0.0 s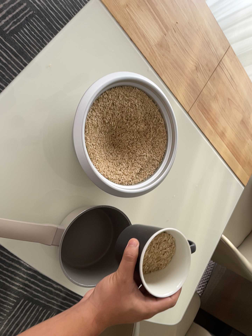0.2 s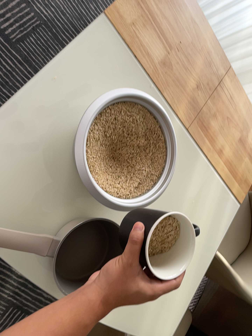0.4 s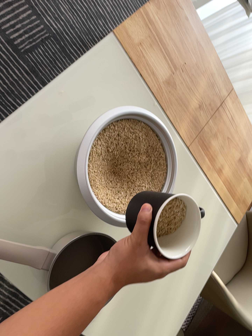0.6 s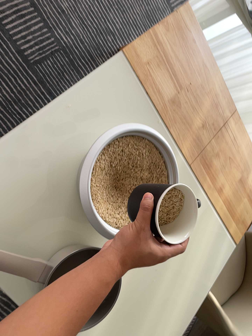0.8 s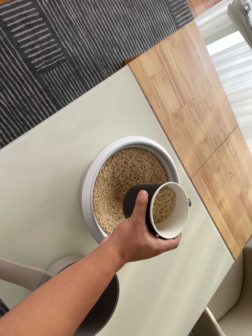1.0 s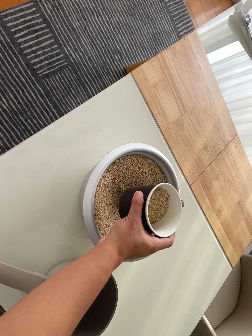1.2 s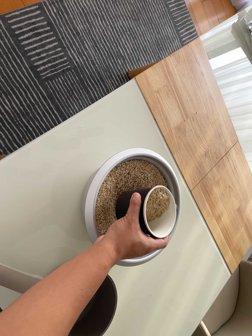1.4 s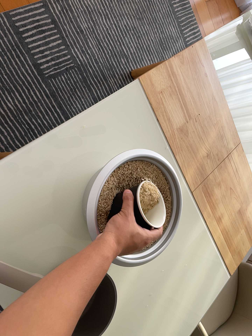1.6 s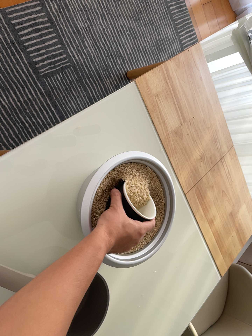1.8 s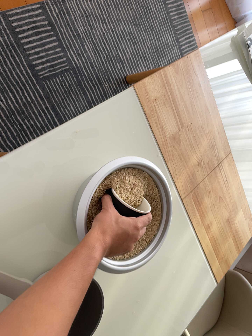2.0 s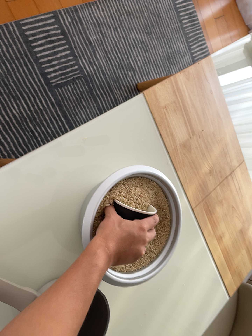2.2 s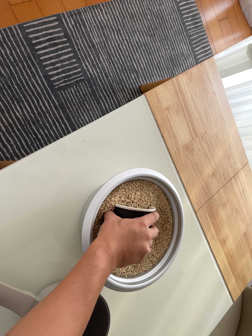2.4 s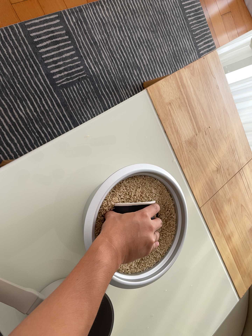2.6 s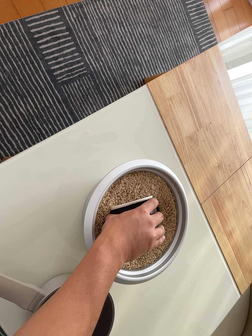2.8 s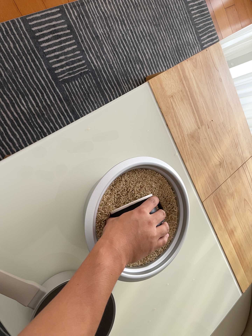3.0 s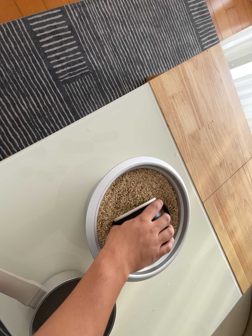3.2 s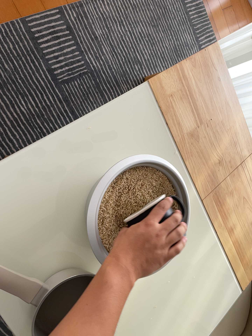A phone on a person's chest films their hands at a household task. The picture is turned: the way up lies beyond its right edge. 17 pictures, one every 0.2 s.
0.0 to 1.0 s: The camera's aim tips toward the top of its view by about 10 degrees, and the scene shifts downward. It rolls about its line of sight by about 10 degrees, and the scene rotates clockwise.
1.0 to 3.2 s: The camera shifts only a little, or ends up much as it began.
The film runs backward here.
